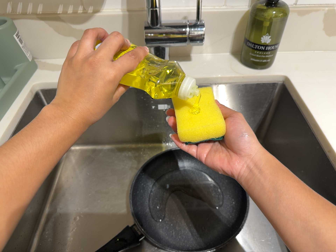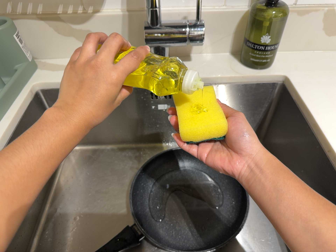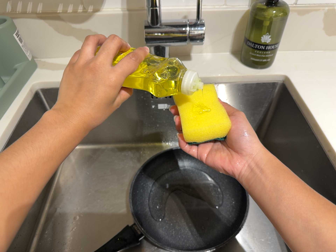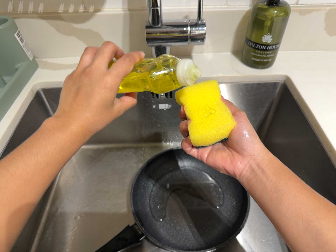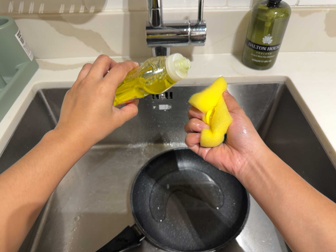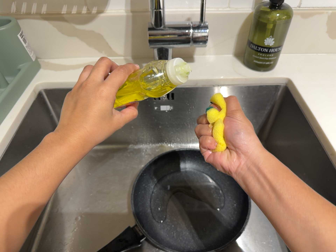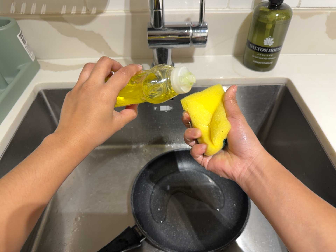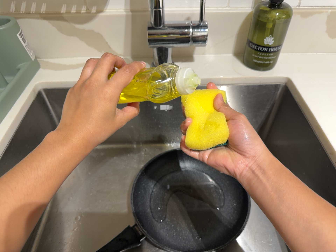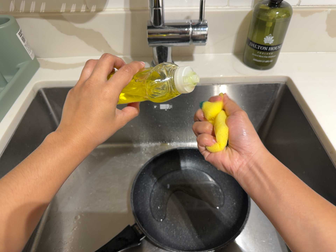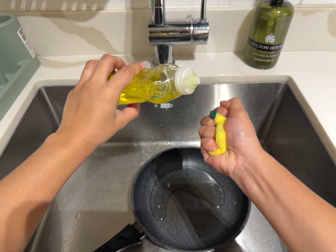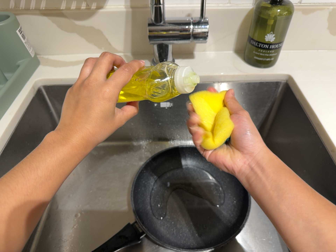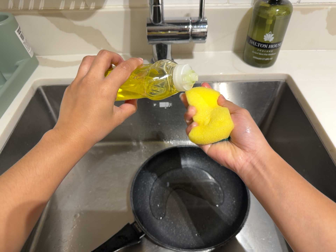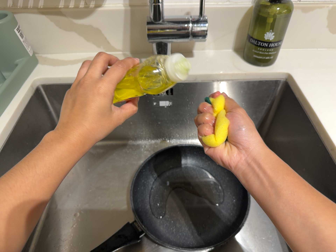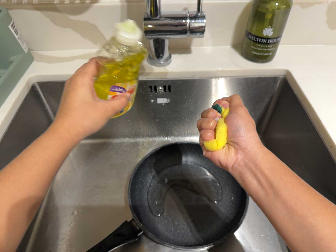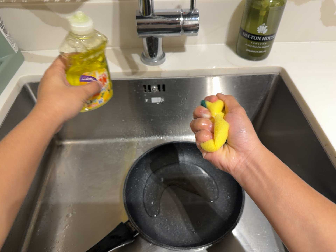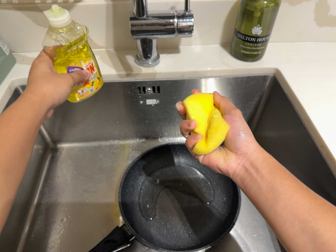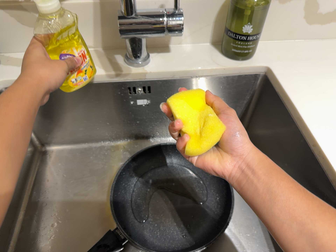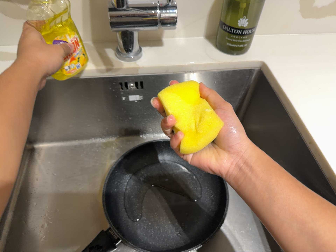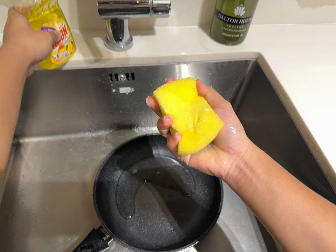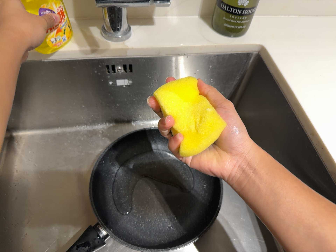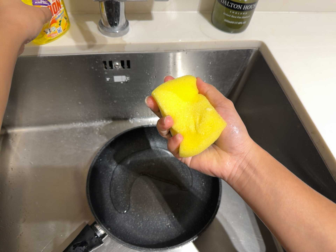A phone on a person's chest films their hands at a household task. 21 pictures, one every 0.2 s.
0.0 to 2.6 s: The camera keeps its place and its aim.
2.6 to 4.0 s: The camera swings to its right by about 10 degrees, and the scene slides to the left. It travels forward, about 8 cm, so what stands in front looms larger. Its aim tips toward the bottom of its view by about 10 degrees.
The film runs forward here.
